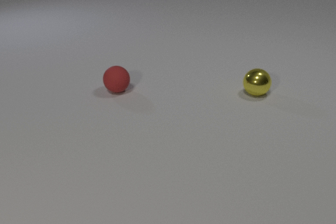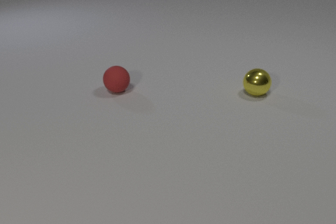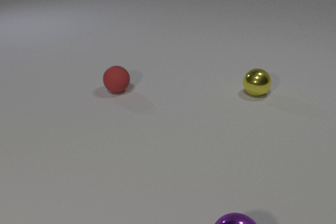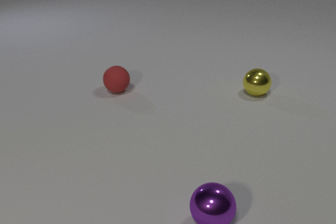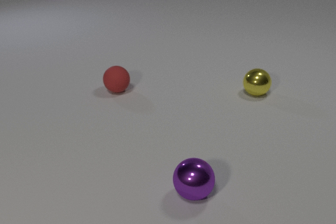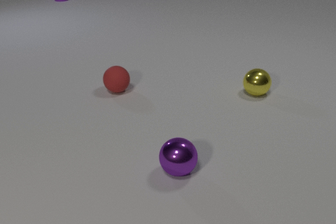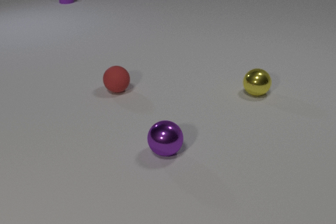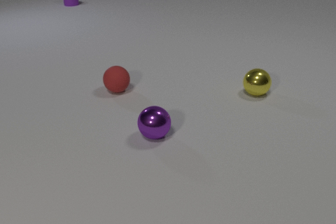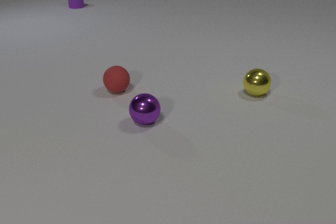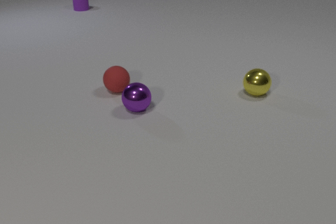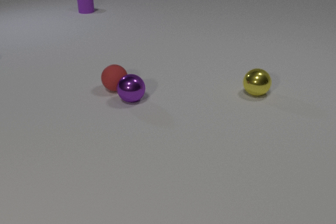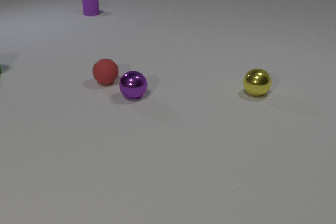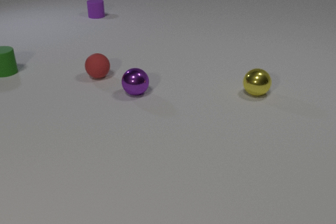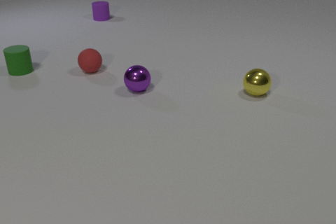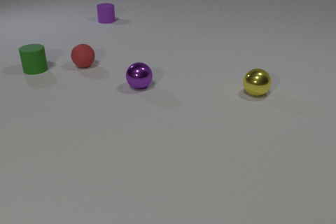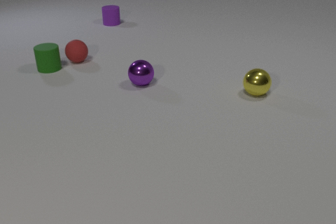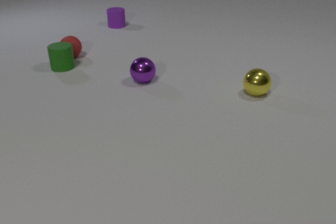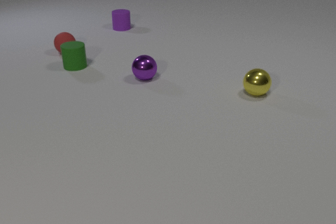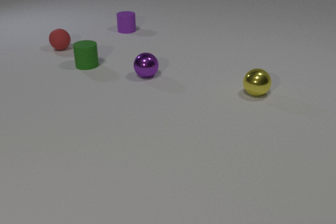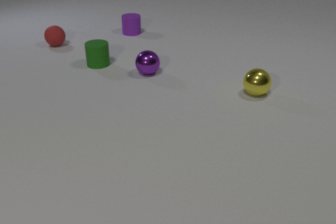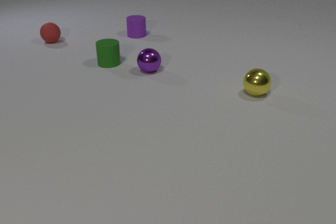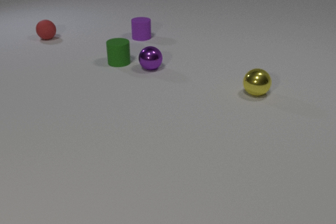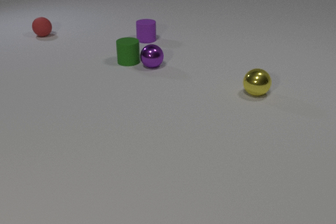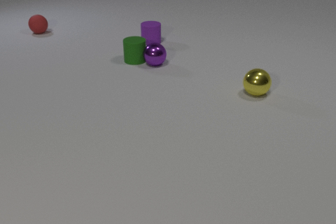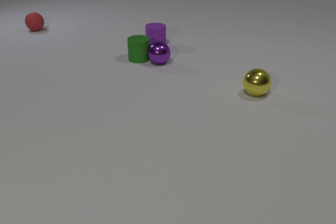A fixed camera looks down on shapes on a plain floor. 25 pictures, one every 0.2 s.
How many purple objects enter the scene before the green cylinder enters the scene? 2.
What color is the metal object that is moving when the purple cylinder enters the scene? purple.
What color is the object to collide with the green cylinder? purple.
0.0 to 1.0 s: The purple metal sphere comes in at the bottom edge, rolls away from the camera and to the left. The purple rubber cylinder comes in at the top edge, slides toward the camera and to the right.
1.0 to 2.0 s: The purple metal sphere rolls away from the camera. The purple rubber cylinder slides toward the camera and to the right. The purple metal sphere and the red rubber sphere collide.
2.0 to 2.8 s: The purple metal sphere rolls away from the camera. The red rubber sphere rolls away from the camera and to the left. The green rubber cylinder comes in at the left edge, slides to the right. The purple rubber cylinder slides toward the camera and to the right.
2.8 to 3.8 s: The purple metal sphere rolls away from the camera. The red rubber sphere rolls away from the camera and to the left. The green rubber cylinder slides to the right. The purple rubber cylinder slides toward the camera and to the right.
3.8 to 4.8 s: The purple metal sphere rolls away from the camera and to the right. The red rubber sphere rolls away from the camera. The green rubber cylinder slides to the right. The purple rubber cylinder slides toward the camera and to the right. The purple metal sphere and the green rubber cylinder collide.
